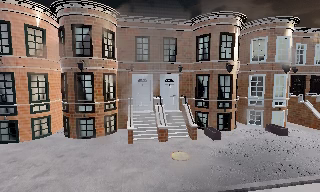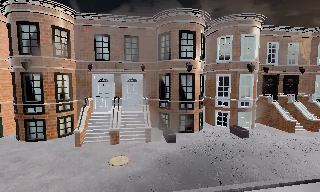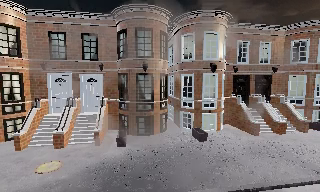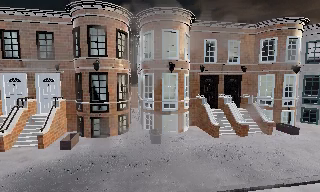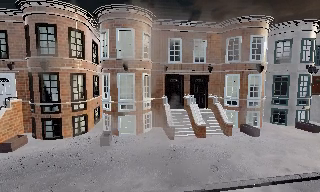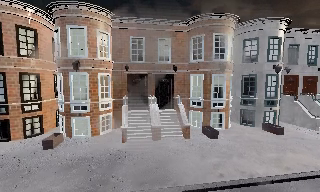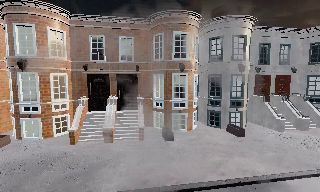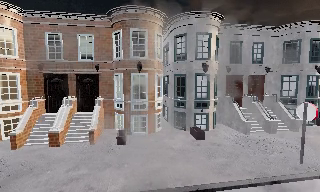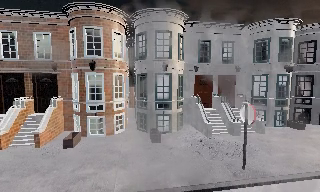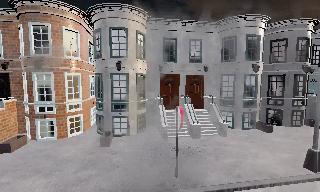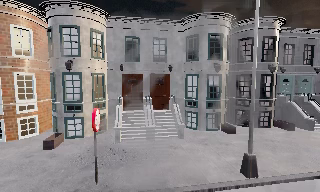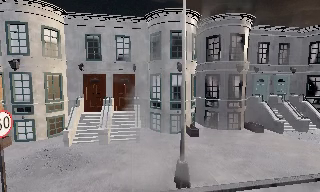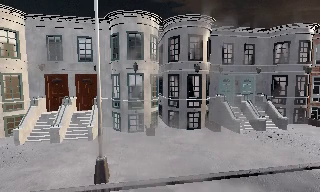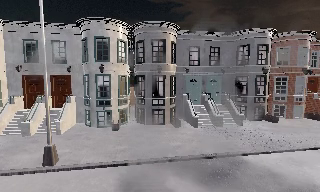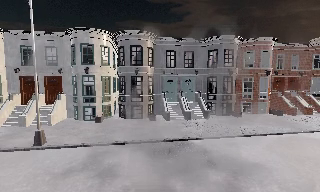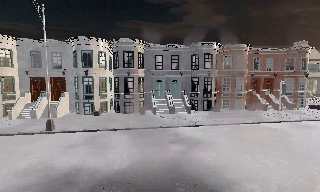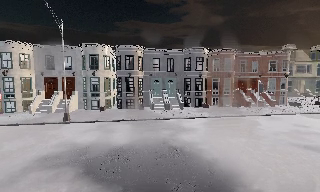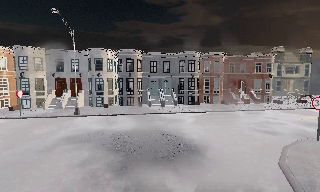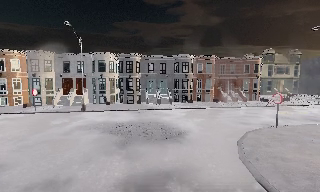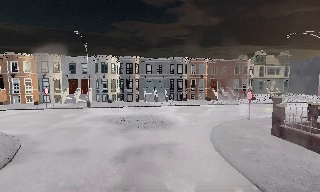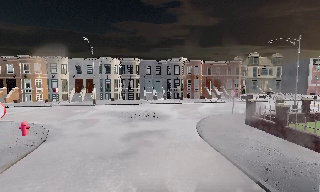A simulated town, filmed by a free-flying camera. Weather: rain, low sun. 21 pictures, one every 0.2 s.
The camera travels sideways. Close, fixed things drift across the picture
to the left.
0.0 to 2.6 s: The camera travels to its right, about 30 m, so close, fixed things drift to the left.
2.6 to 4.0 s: The camera travels backward, about 16 m, so what stands in front gets smaller.
The film runs forward here.
